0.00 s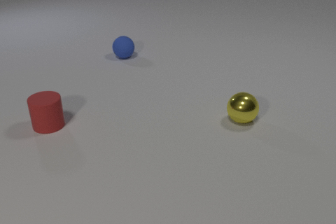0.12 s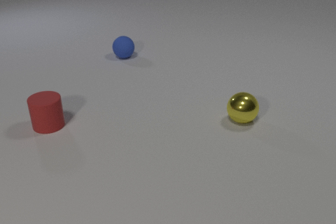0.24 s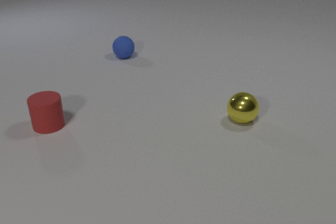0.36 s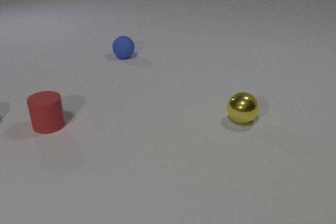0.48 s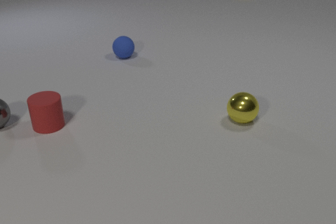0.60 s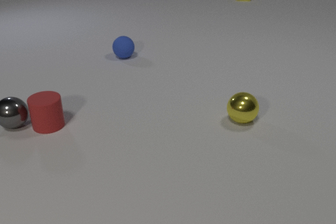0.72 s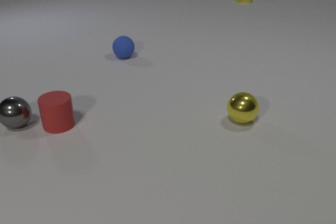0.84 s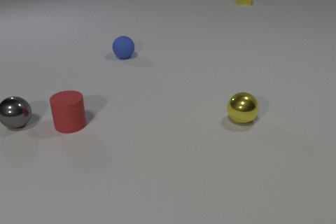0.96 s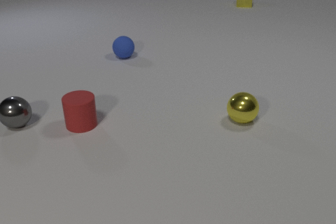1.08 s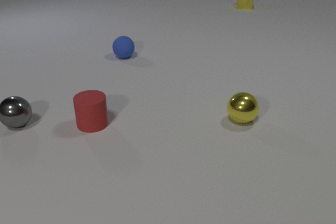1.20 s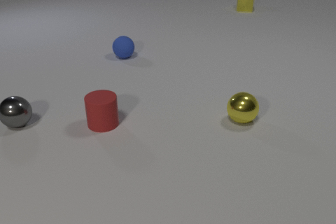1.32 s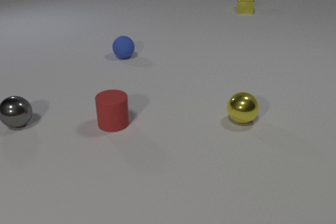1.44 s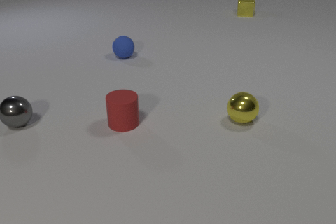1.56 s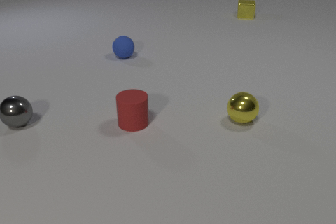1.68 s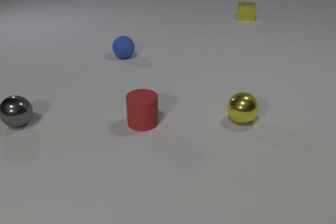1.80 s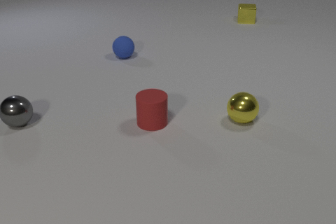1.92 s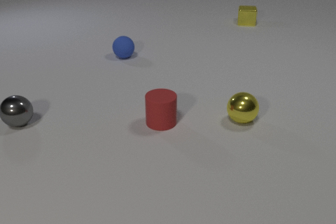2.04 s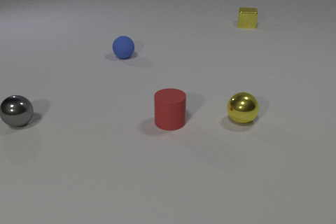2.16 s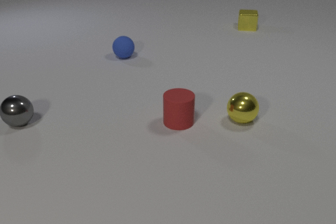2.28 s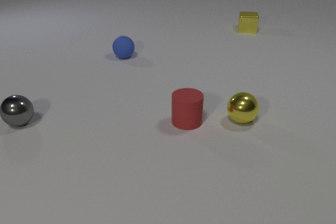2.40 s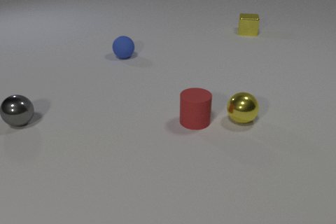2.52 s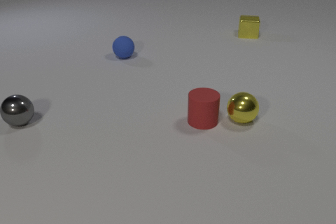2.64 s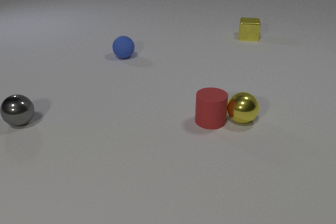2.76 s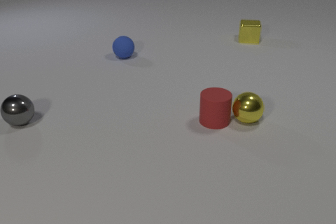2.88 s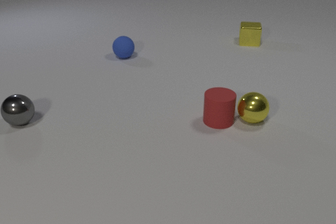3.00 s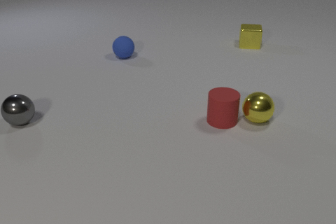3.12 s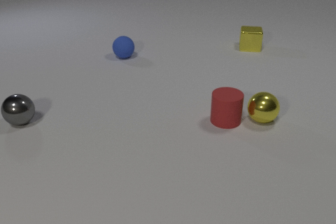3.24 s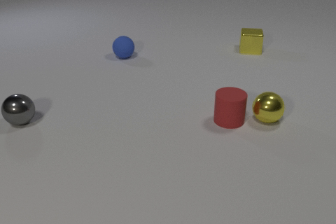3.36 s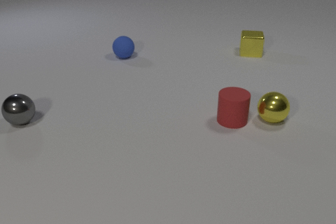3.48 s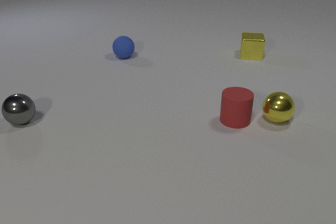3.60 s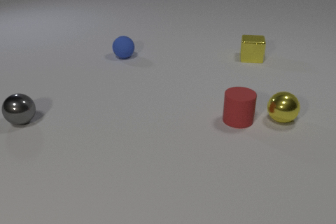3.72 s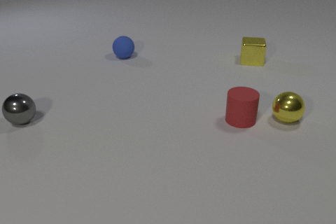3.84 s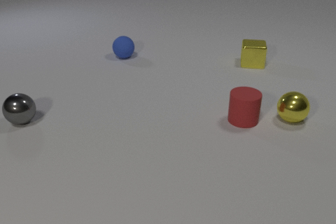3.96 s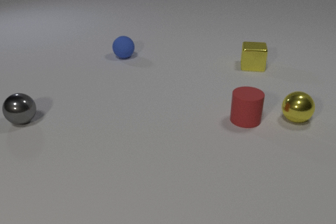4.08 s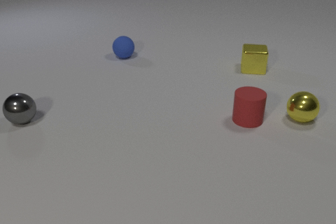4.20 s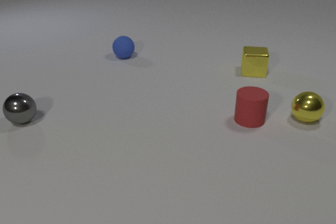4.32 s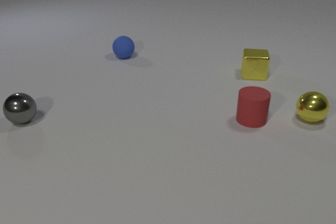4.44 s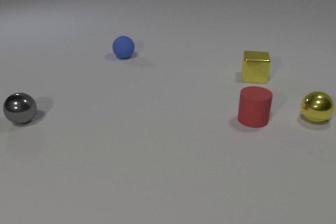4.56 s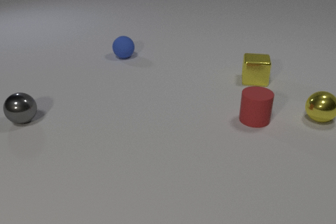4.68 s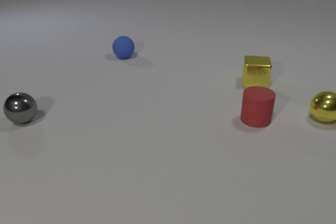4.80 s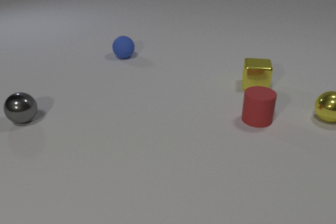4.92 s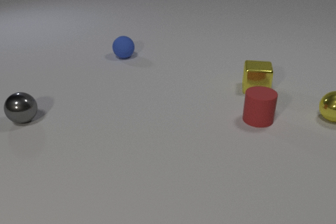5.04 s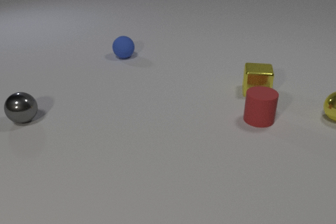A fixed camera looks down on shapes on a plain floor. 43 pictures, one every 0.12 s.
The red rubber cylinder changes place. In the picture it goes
to the right.
The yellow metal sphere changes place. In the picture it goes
to the right.
0.00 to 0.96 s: The gray metal sphere comes in at the left edge, rolls to the right. The red rubber cylinder slides to the right. The yellow metal cube comes in at the top edge, slides toward the camera. The gray metal sphere and the red rubber cylinder collide.
0.96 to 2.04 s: The red rubber cylinder slides to the right. The yellow metal cube slides toward the camera.
2.04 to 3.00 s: The red rubber cylinder slides to the right. The yellow metal sphere rolls to the right. The yellow metal cube slides toward the camera. The red rubber cylinder and the yellow metal sphere collide.
3.00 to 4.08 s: The red rubber cylinder slides to the right. The yellow metal sphere rolls to the right. The yellow metal cube slides toward the camera.
4.08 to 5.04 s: The red rubber cylinder slides to the right. The yellow metal sphere rolls to the right and away from the camera. The yellow metal cube slides toward the camera.
How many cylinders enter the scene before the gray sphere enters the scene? 0.
What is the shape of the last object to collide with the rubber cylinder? sphere.
Are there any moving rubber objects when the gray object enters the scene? no.
